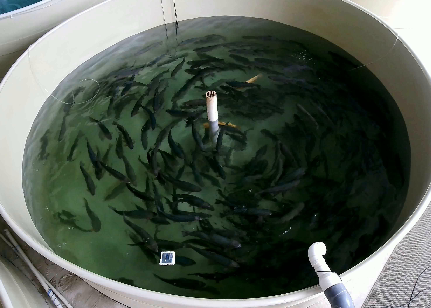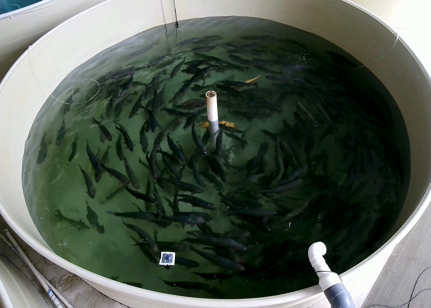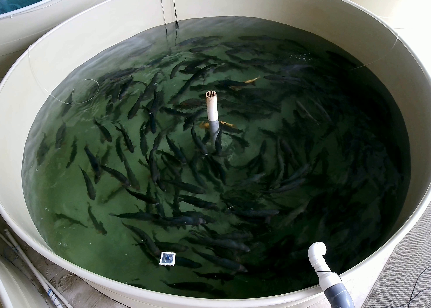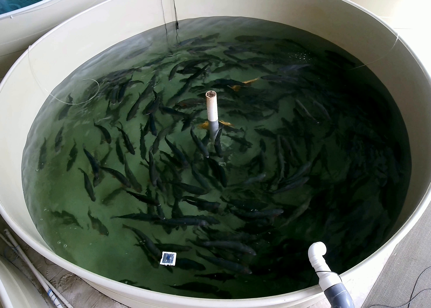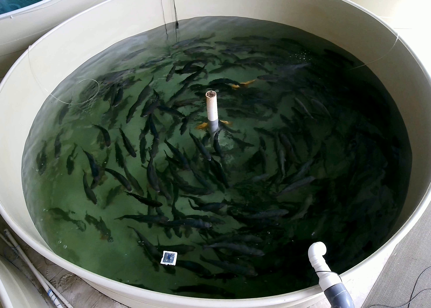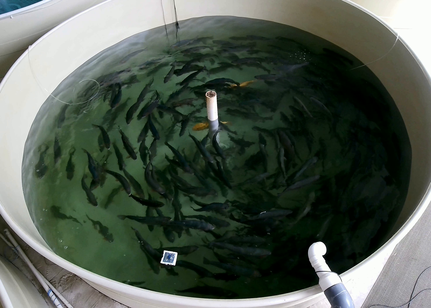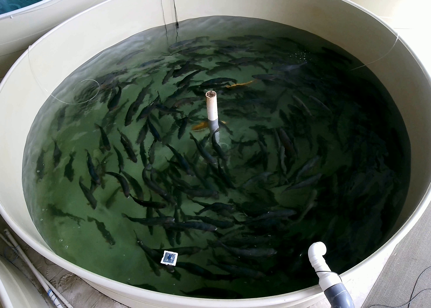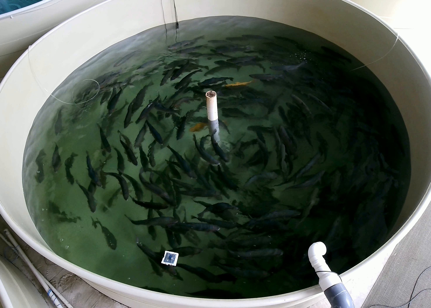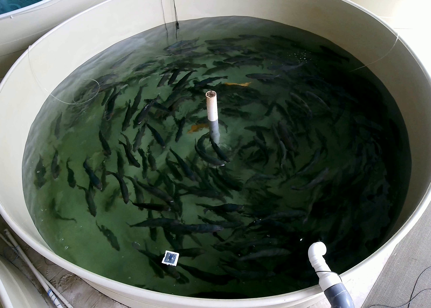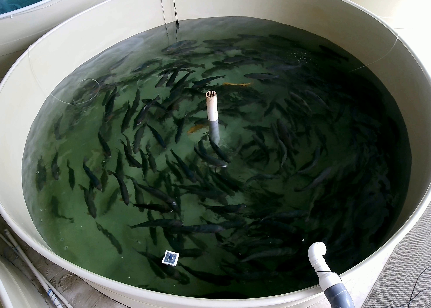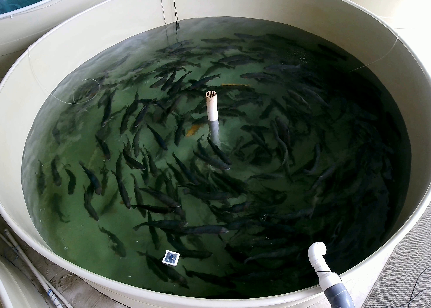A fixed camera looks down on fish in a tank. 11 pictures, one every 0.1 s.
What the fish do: Normal cruising.
